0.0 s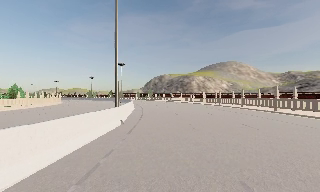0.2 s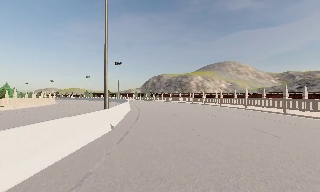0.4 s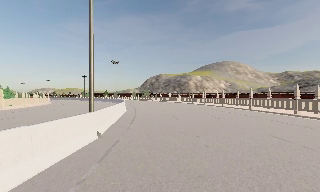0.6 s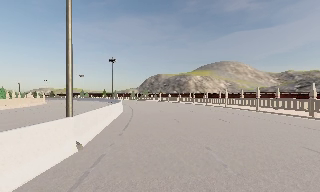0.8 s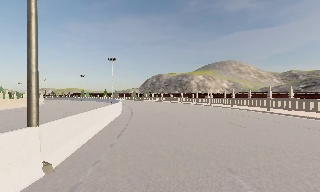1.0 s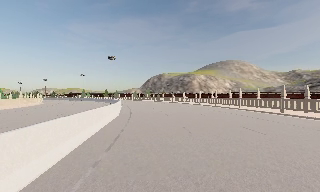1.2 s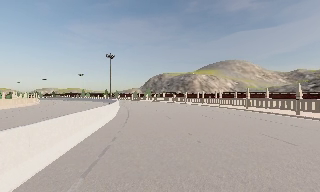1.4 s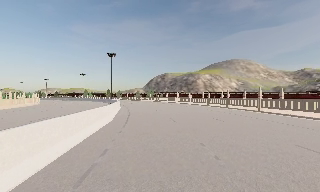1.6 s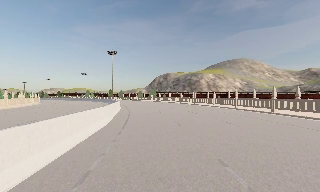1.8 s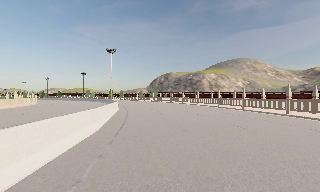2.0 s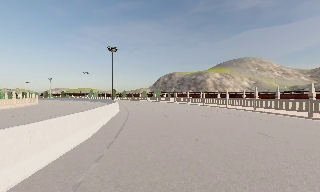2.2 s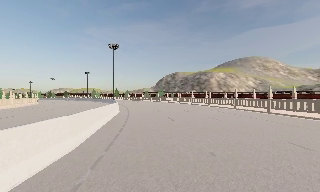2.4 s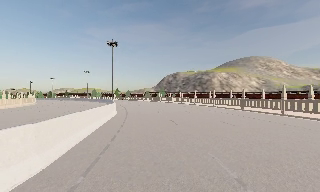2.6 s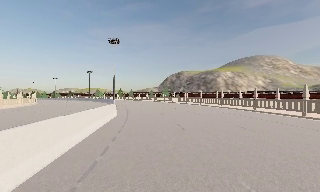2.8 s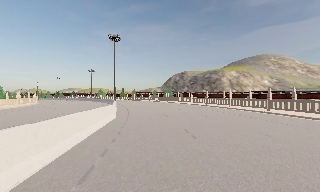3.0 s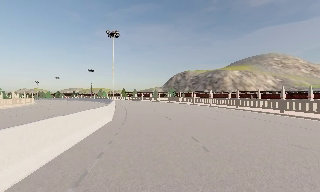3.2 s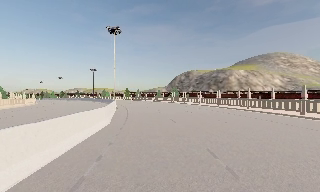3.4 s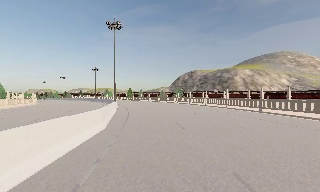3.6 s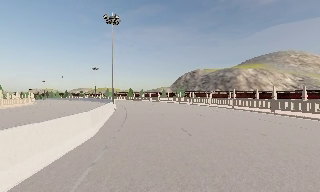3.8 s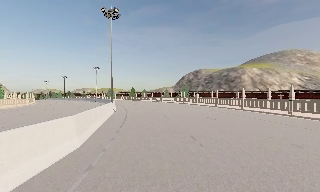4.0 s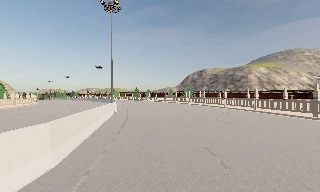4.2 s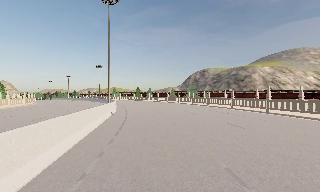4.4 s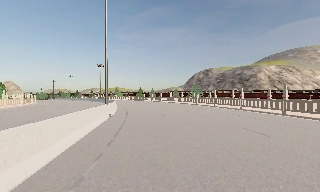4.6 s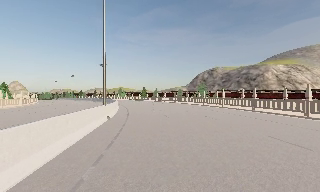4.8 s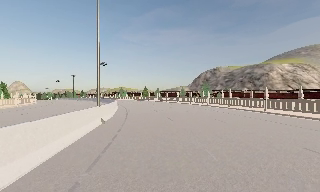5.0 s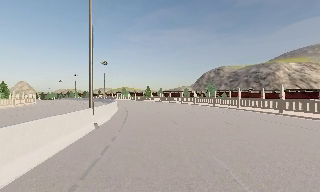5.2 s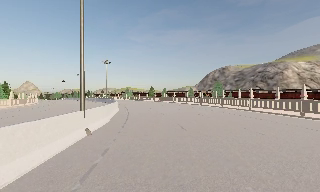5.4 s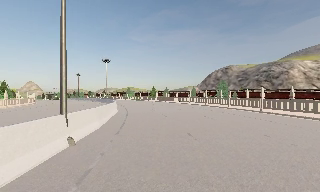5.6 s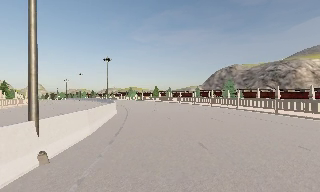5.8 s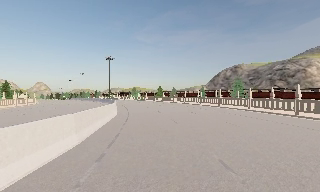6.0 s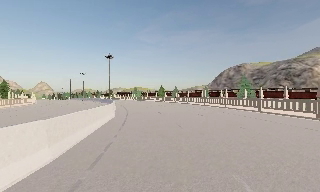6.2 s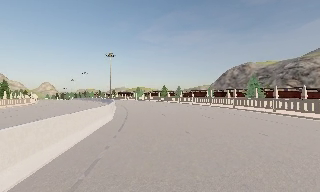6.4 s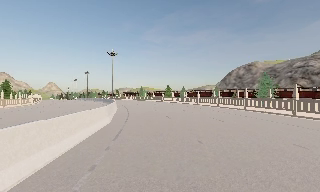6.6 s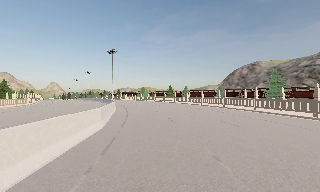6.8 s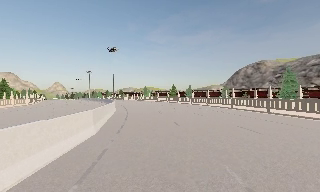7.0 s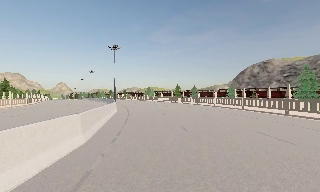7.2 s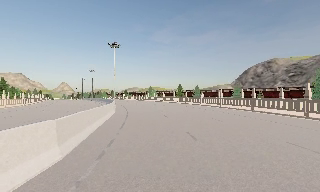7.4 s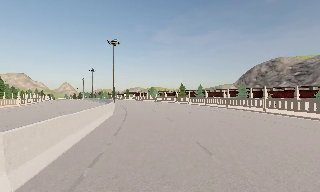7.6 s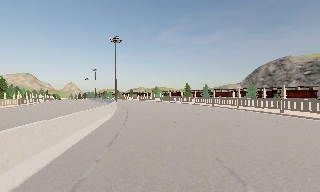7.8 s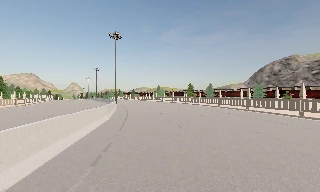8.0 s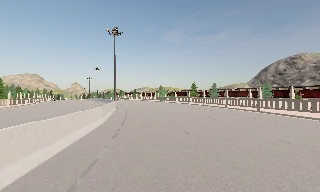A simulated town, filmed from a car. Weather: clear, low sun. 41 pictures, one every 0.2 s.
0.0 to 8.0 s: The scene slides to the right, as the camera pans about 30 degrees to its left. It travels forward, about 65 m.
The film runs forward here.
